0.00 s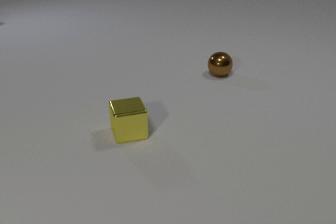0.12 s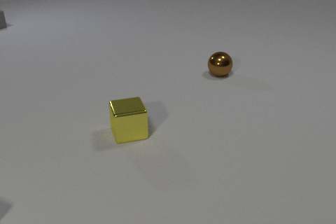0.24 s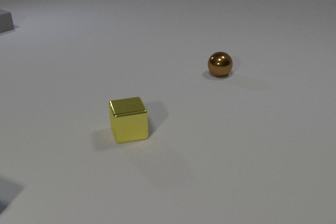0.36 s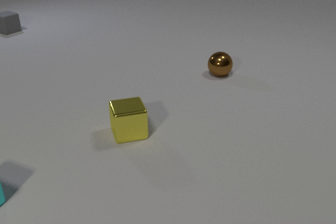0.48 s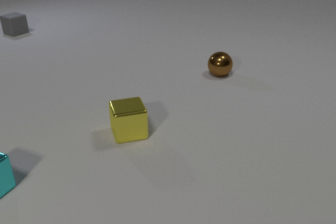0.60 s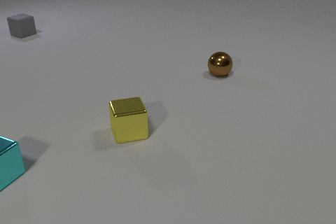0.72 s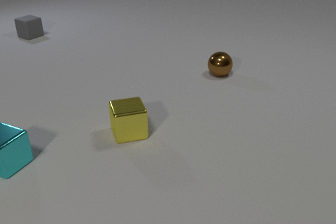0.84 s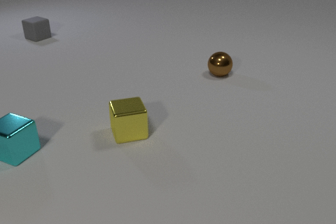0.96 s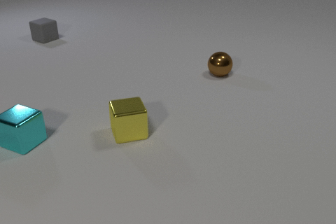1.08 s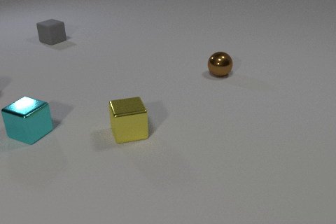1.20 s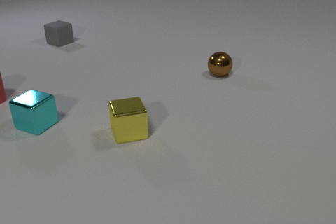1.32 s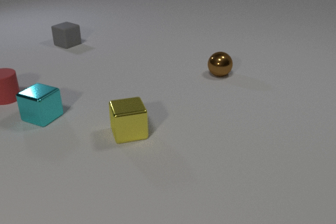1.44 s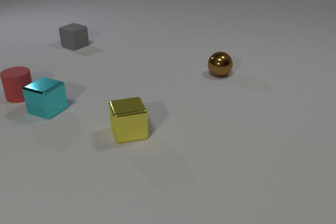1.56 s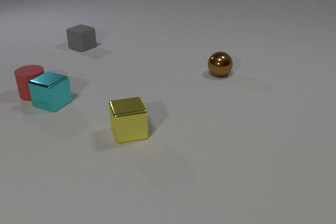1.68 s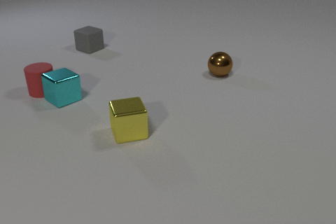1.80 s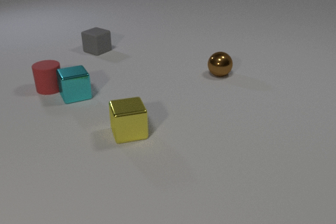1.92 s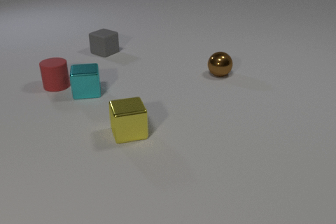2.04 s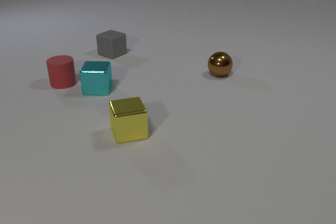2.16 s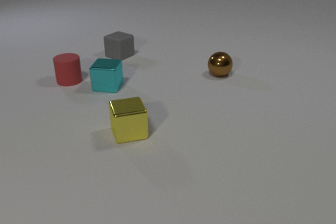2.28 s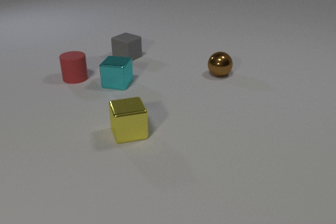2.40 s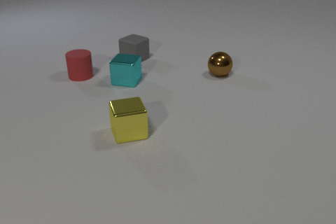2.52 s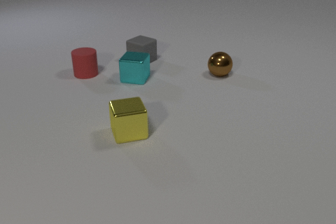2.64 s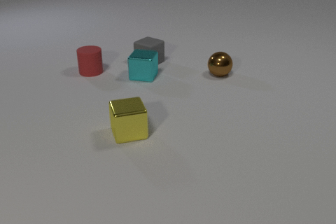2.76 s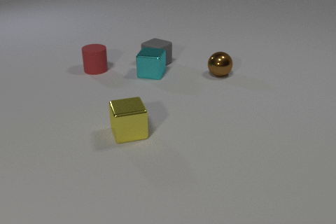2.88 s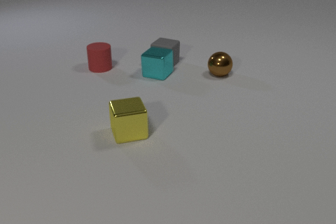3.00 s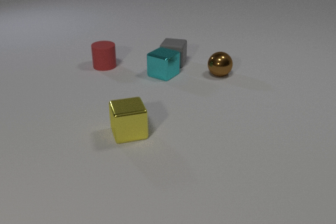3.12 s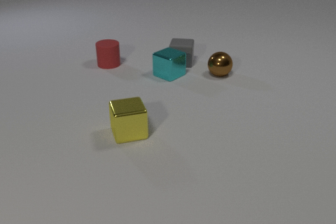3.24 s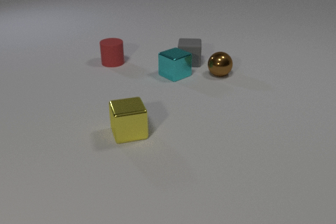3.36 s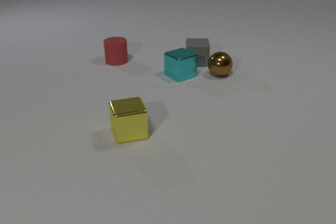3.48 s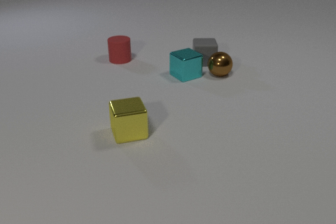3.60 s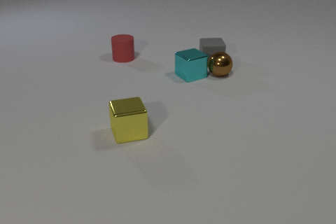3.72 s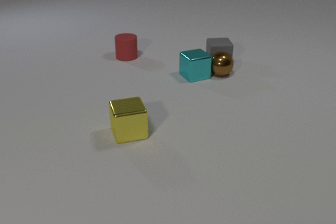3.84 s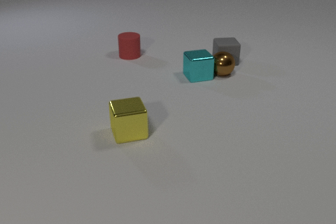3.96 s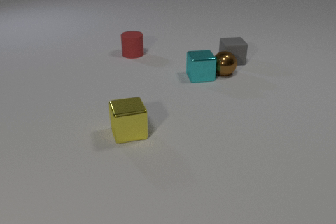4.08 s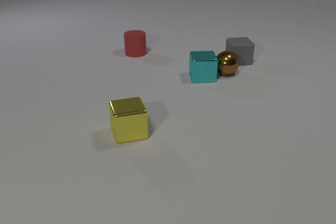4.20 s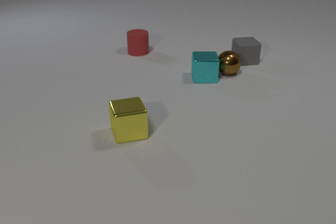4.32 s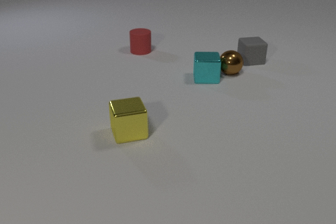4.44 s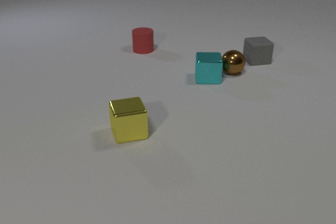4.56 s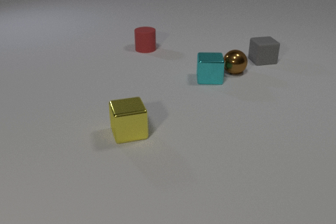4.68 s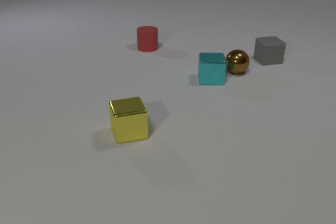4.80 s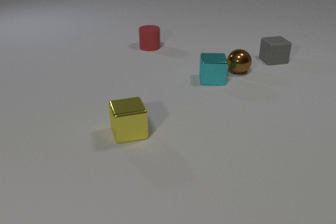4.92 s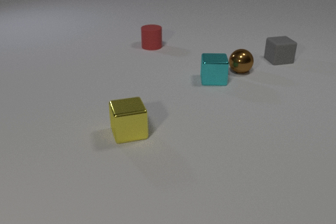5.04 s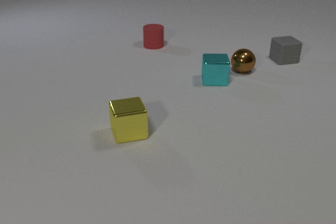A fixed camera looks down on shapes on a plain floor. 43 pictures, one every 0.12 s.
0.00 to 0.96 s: The cyan metal cube comes in at the left edge, slides away from the camera and to the right. The gray rubber cube comes in at the left edge, slides toward the camera and to the right.
0.96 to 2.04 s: The cyan metal cube slides away from the camera and to the right, spins so that its near face slides to the left, clockwise seen from above. The red rubber cylinder comes in at the left edge, slides to the right. The gray rubber cube slides to the right and toward the camera. The cyan metal cube and the red rubber cylinder collide.
2.04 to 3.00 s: The cyan metal cube slides to the right and away from the camera, spins clockwise seen from above by about 30 degrees, its near face sliding to the left. The red rubber cylinder slides to the right and away from the camera. The gray rubber cube slides to the right and toward the camera, spins so that its near face slides to the right, counterclockwise seen from above. The cyan metal cube and the gray rubber cube collide.
3.00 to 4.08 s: The cyan metal cube slides to the right, spins so that its near face slides to the left, clockwise seen from above. The red rubber cylinder slides to the right and away from the camera. The gray rubber cube slides to the right, spins counterclockwise seen from above by about 30 degrees, its near face sliding to the right. The brown metal sphere rolls to the right. The cyan metal cube and the brown metal sphere collide.
4.08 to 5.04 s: The cyan metal cube slides to the right and toward the camera. The red rubber cylinder slides away from the camera and to the right. The gray rubber cube slides to the right. The brown metal sphere rolls to the right and away from the camera.
What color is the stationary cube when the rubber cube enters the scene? yellow.
What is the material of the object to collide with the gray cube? metal.
Are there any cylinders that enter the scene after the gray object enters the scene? yes.
